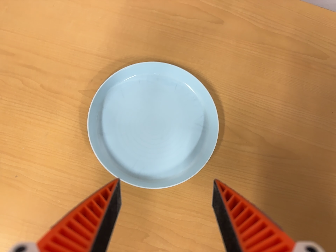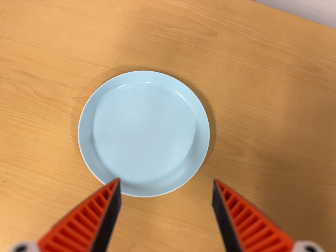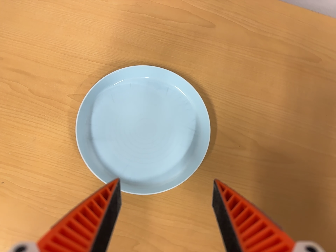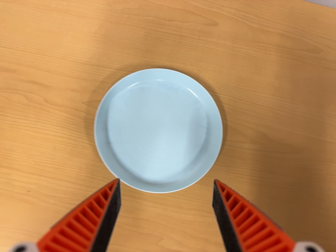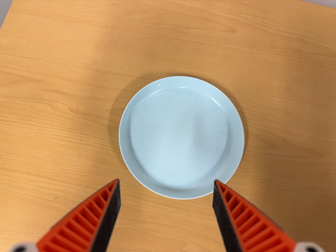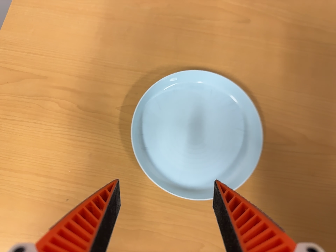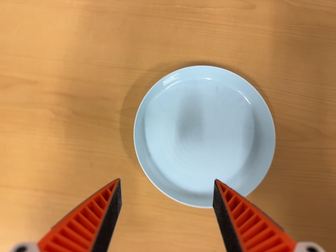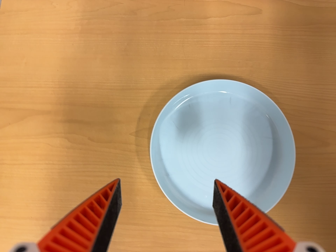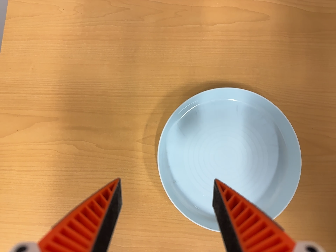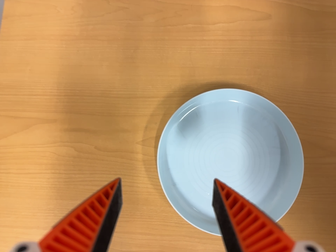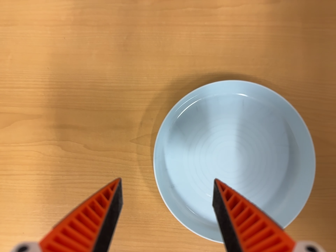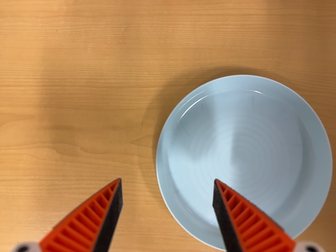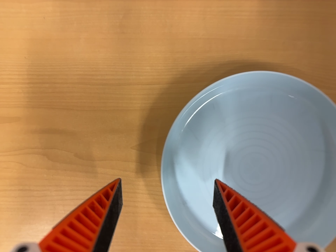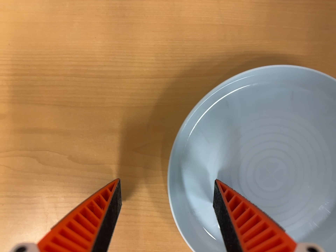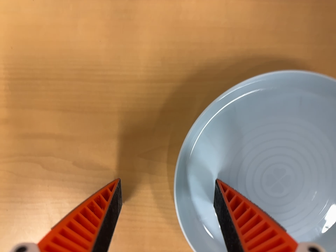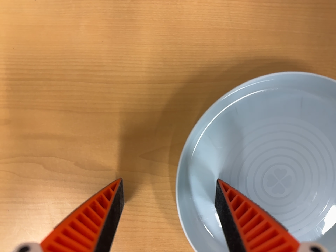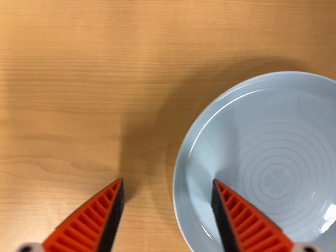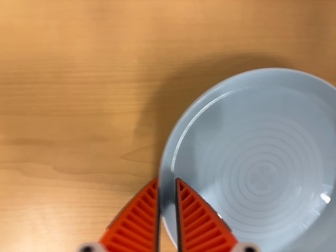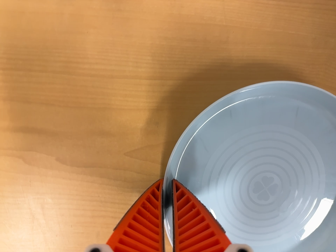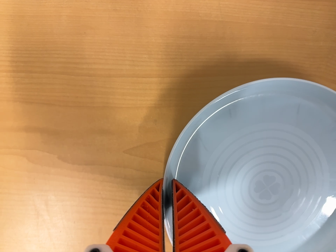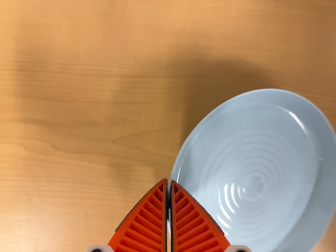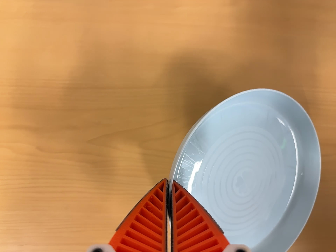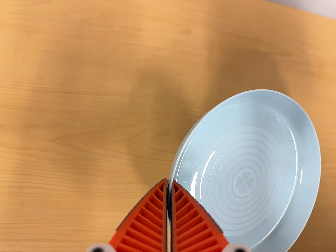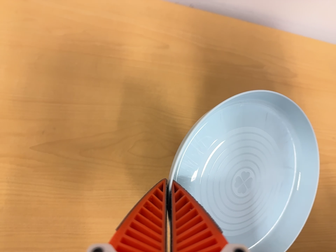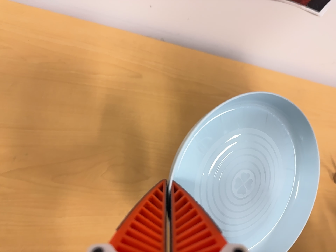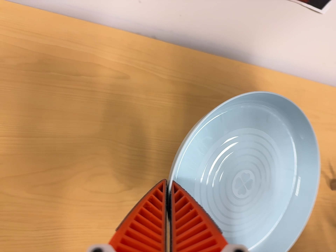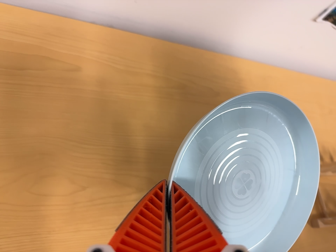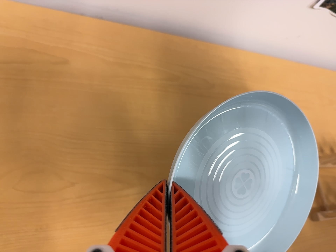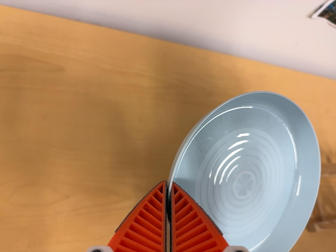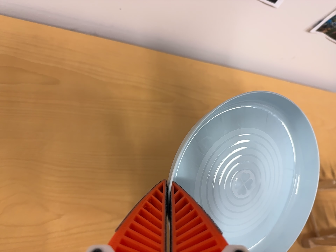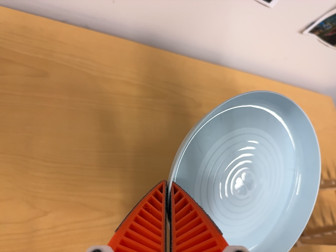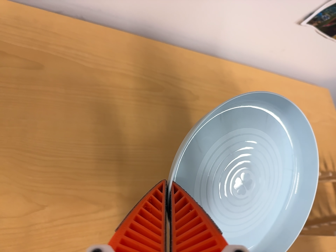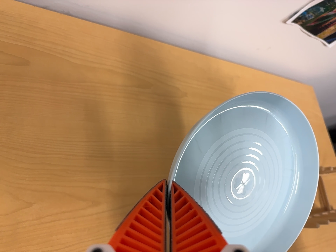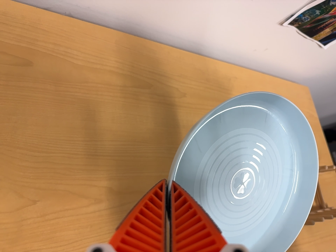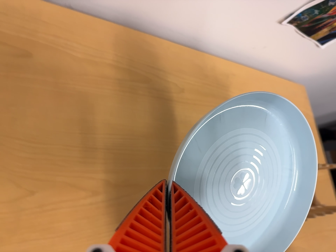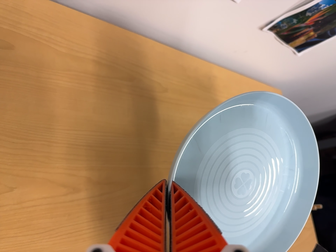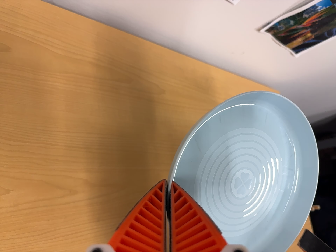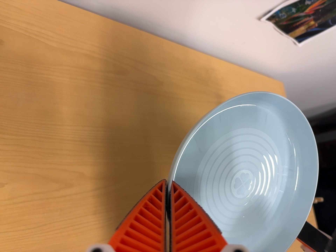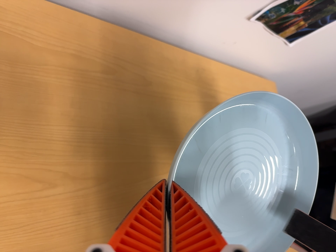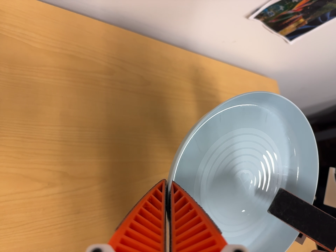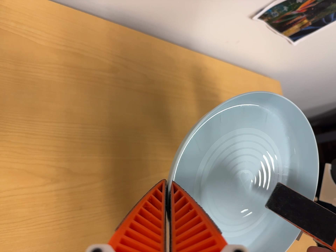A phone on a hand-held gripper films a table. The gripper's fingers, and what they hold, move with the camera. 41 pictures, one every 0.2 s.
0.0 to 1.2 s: The camera travels to its left and toward the top of its view, about 9 cm, so close, fixed things drift to the right. It rolls about its line of sight by about 10 degrees, and the scene rotates counterclockwise.
1.2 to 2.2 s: The camera travels toward the top of its view and forward, about 10 cm.
2.2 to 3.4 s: The camera travels forward and toward the top of its view, about 8 cm, so what stands in front looms larger. Its aim tips toward the bottom of its view by about 10 degrees.
3.4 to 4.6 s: The camera swings to its right by about 15 degrees, and the scene slides to the left. It travels backward and toward the bottom of its view, about 18 cm, so what stands in front gets smaller. Its aim tips toward the top of its view by about 25 degrees.
4.6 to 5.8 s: The scene slides to the left, as the camera pans about 10 degrees to its right. It travels to its right, forward and toward the top of its view, about 10 cm, so close, fixed things drift to the left.
5.8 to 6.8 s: The camera shifts only a little, or ends up much as it began.
6.8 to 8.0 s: The camera travels to its right, about 4 cm, so close, fixed things drift to the left.
The film runs forward here.
